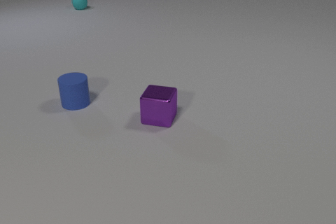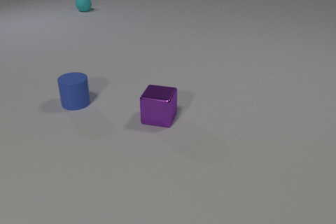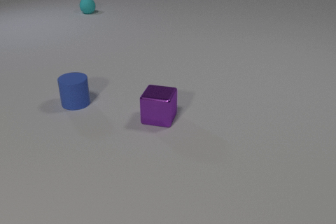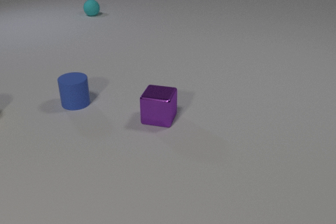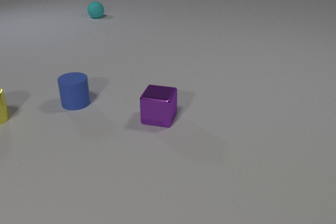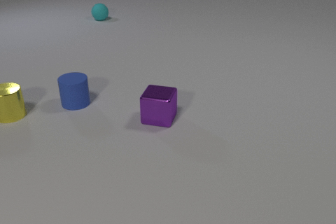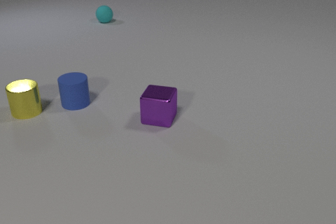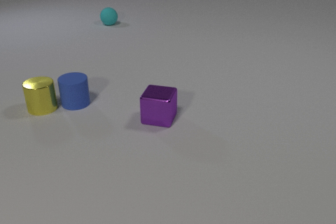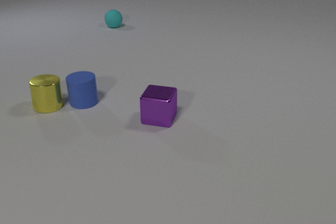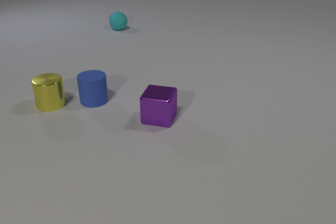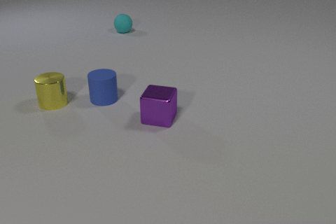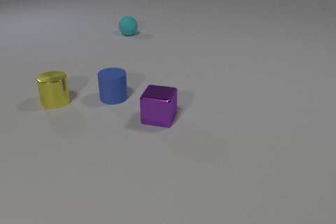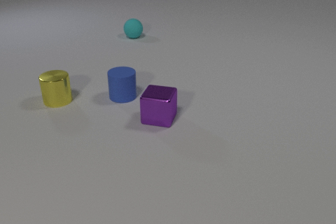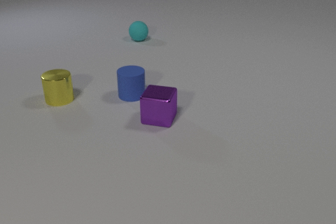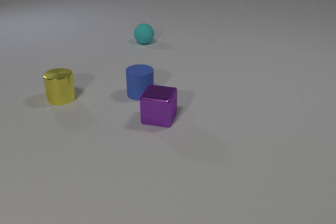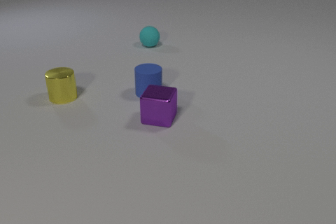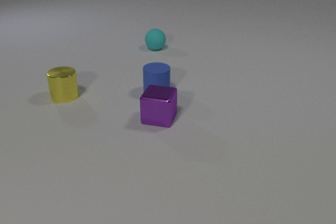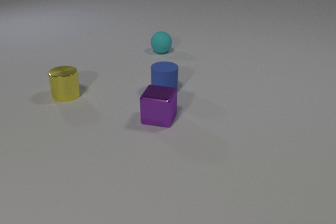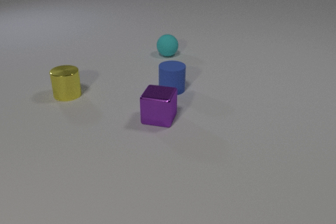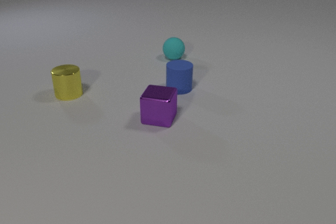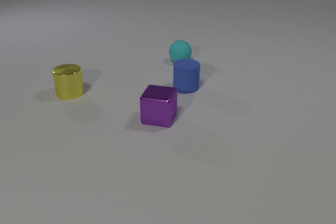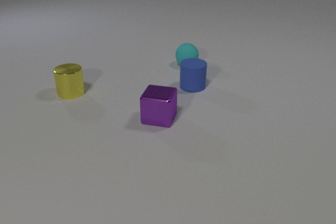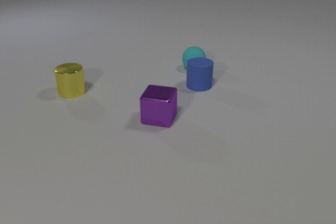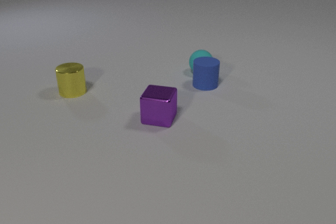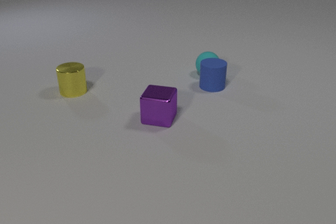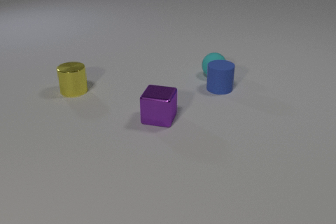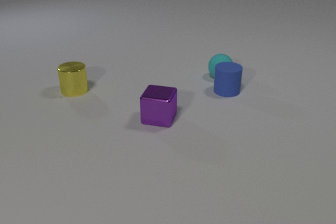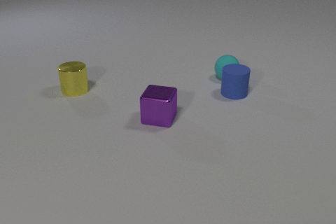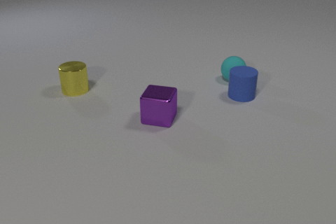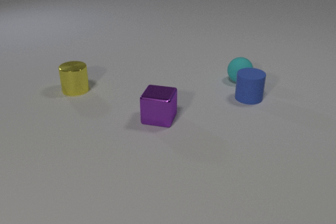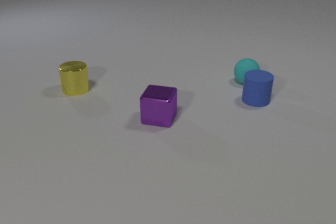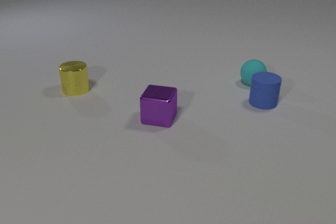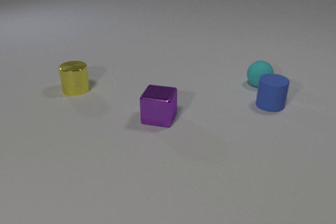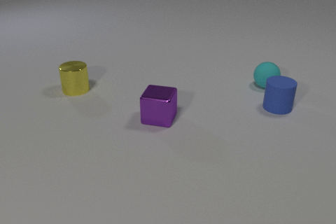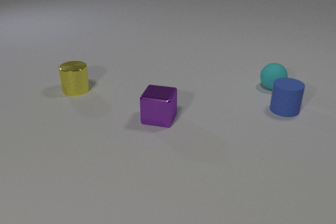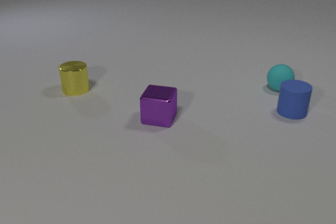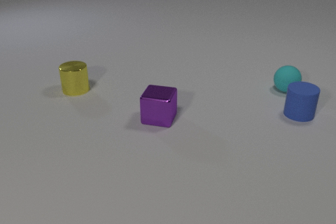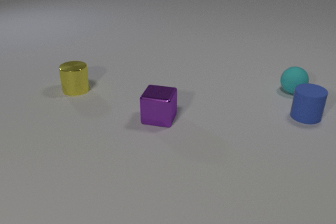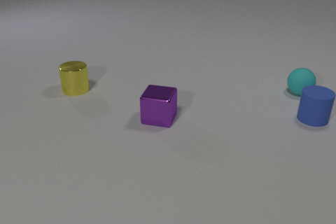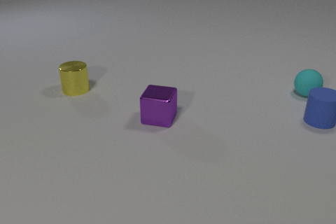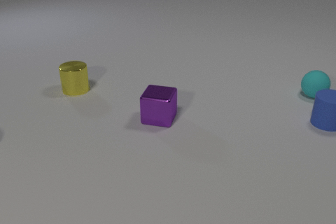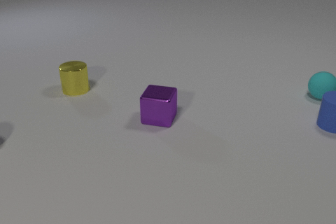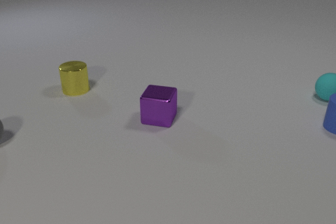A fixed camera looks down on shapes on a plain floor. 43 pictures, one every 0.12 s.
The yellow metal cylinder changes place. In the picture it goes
to the right.
The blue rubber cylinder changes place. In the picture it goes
to the right.
0.00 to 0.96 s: The yellow metal cylinder comes in at the left edge, slides to the right. The blue rubber cylinder slides to the right. The cyan rubber sphere rolls toward the camera and to the right. The yellow metal cylinder and the blue rubber cylinder collide.
0.96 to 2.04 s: The yellow metal cylinder slides away from the camera and to the right. The blue rubber cylinder slides to the right. The cyan rubber sphere rolls toward the camera and to the right.
2.04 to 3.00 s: The yellow metal cylinder slides away from the camera and to the right. The blue rubber cylinder slides to the right. The cyan rubber sphere rolls toward the camera and to the right. The blue rubber cylinder and the cyan rubber sphere collide.
3.00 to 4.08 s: The blue rubber cylinder slides to the right and toward the camera. The cyan rubber sphere rolls to the right.
4.08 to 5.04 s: The blue rubber cylinder slides to the right. The gray rubber sphere comes in at the left edge. The cyan rubber sphere rolls to the right.
What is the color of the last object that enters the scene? gray.
What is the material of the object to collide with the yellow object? rubber.
How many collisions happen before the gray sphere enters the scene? 2.
